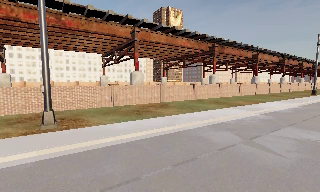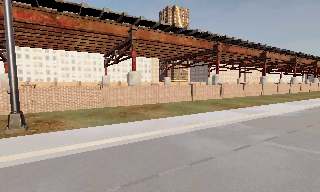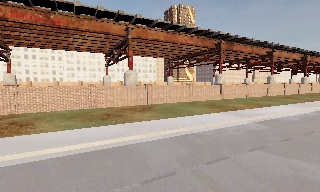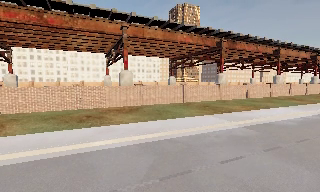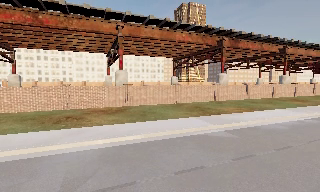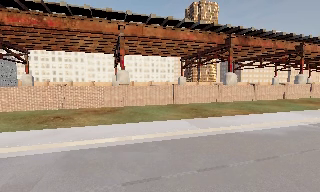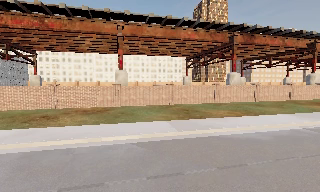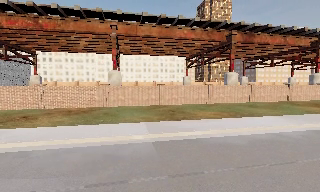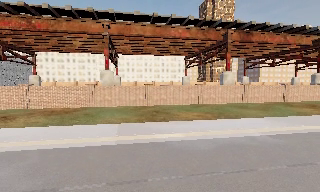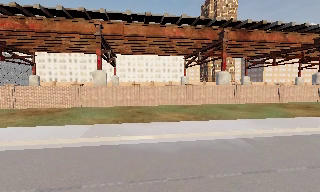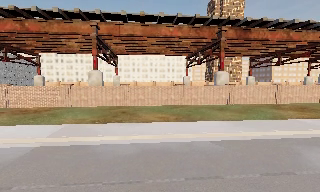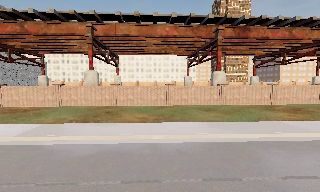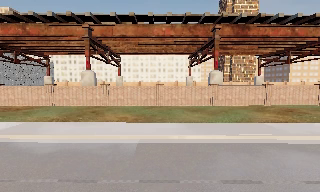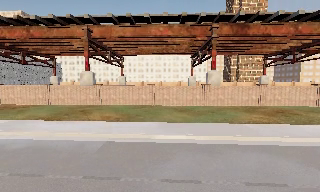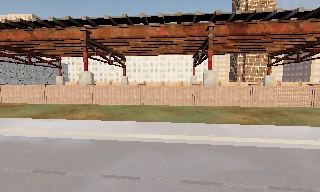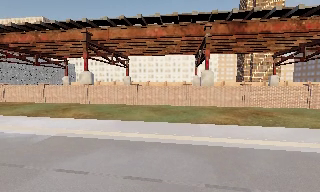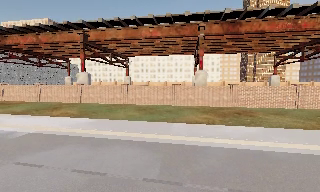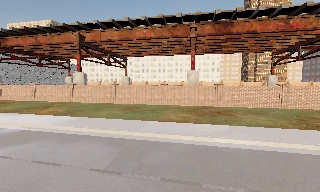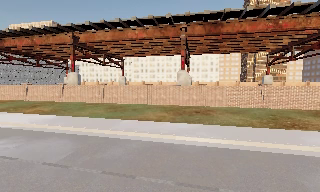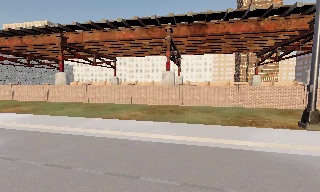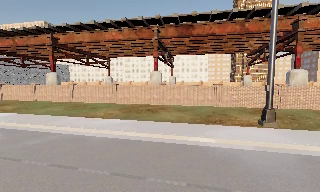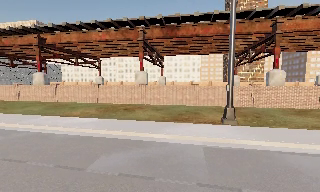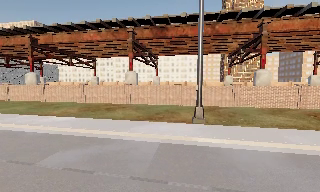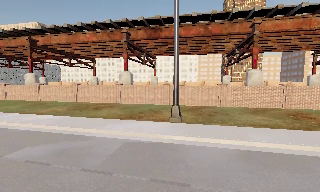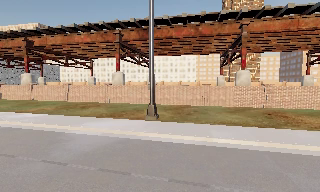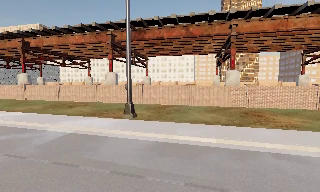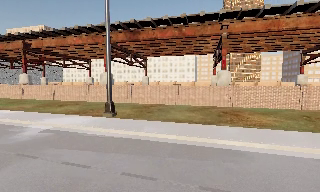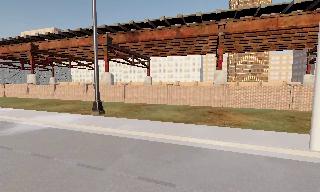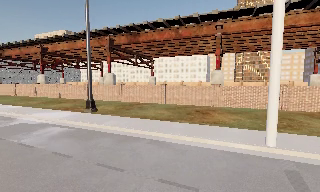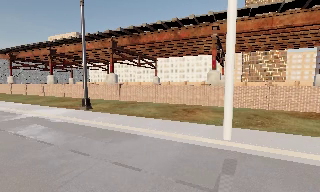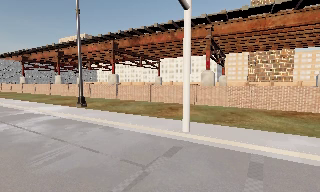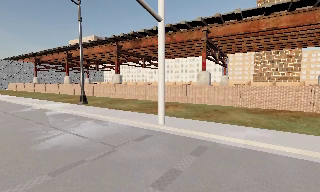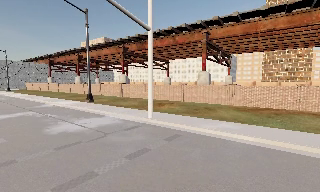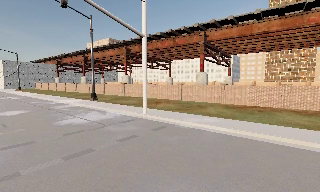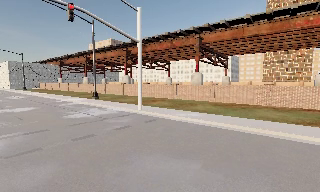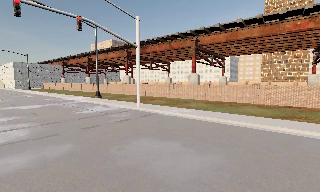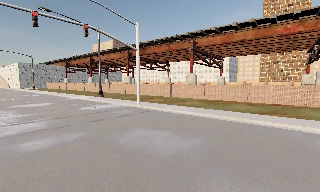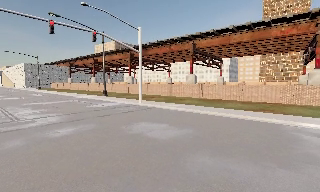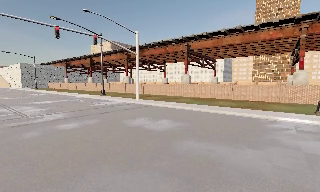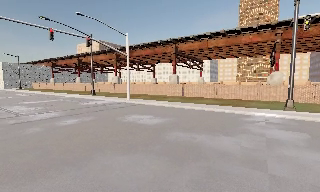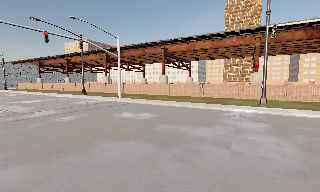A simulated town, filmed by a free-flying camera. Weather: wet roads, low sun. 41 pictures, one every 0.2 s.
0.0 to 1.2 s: The camera pans to its left, which is counterclockwise from overhead, by about 20 degrees. It travels to its right and forward, about 10 m, so close, fixed things drift to the left.
1.2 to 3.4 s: The camera pans to its left, which is counterclockwise from overhead, by about 25 degrees. It travels to its right, about 18 m, so close, fixed things drift to the left.
3.4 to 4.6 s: The camera travels to its right, about 10 m, so close, fixed things drift to the left.
4.6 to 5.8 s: The camera pans to its left, which is counterclockwise from overhead, by about 15 degrees. It travels to its right, about 10 m, so close, fixed things drift to the left.
5.8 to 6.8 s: The camera pans to its left, which is counterclockwise from overhead, by about 10 degrees. It travels backward and to its right, about 9 m, so what stands in front gets smaller.
6.8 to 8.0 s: The camera travels backward, about 8 m, so what stands in front gets smaller.
The film runs backward here.
